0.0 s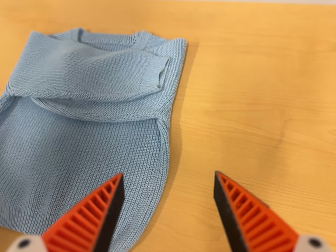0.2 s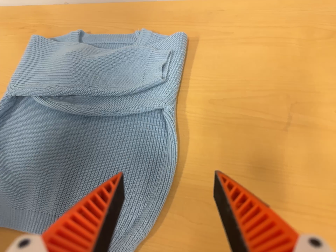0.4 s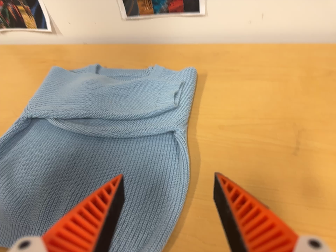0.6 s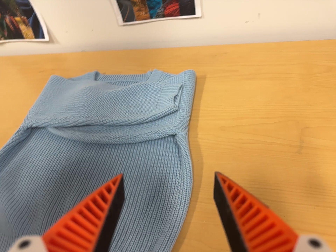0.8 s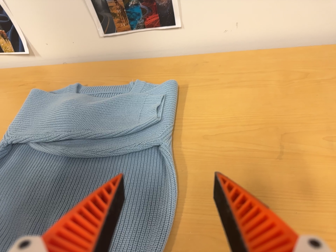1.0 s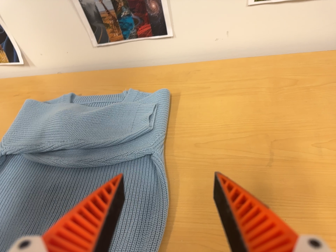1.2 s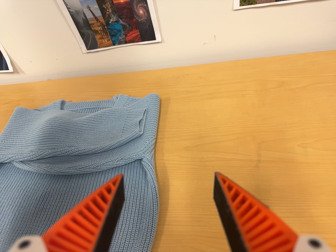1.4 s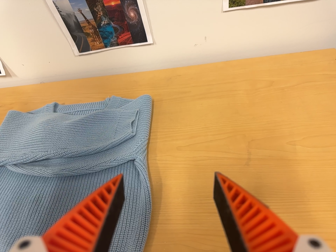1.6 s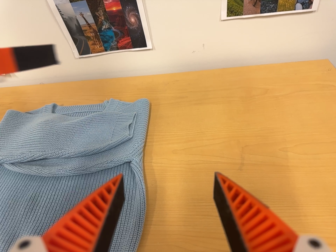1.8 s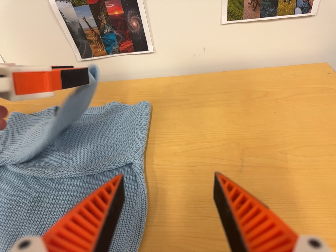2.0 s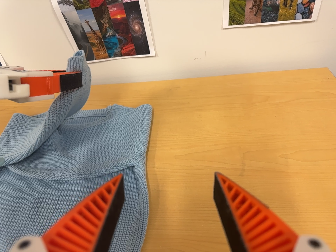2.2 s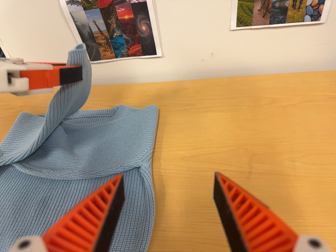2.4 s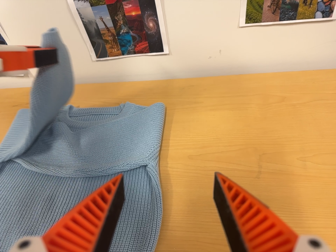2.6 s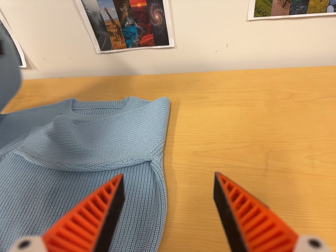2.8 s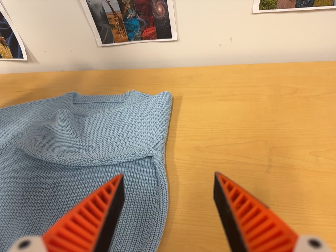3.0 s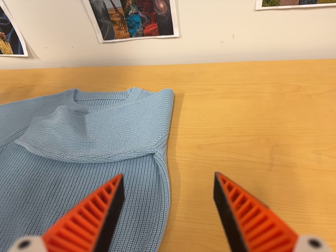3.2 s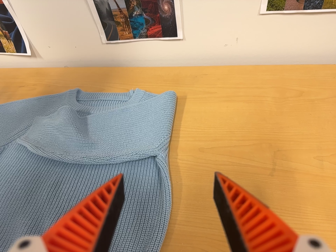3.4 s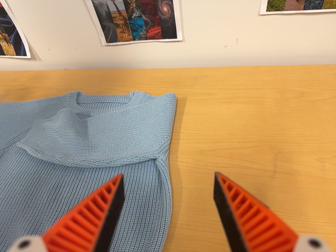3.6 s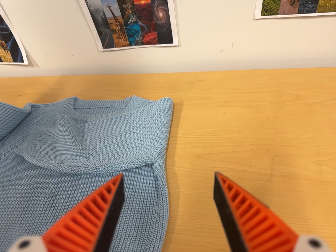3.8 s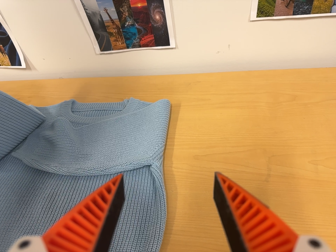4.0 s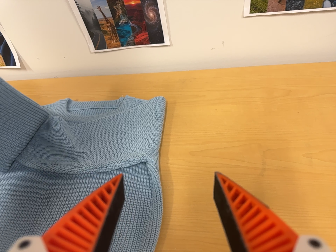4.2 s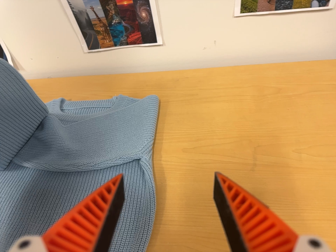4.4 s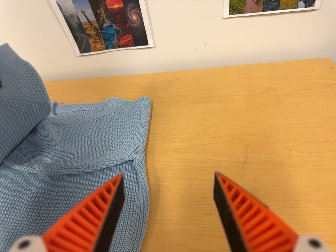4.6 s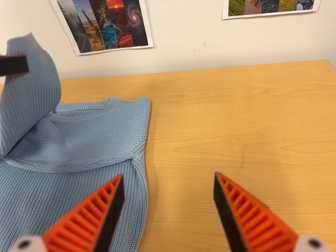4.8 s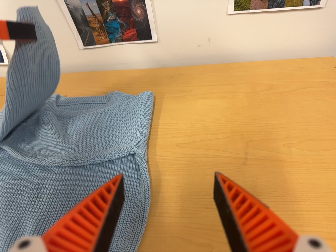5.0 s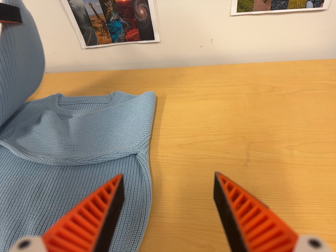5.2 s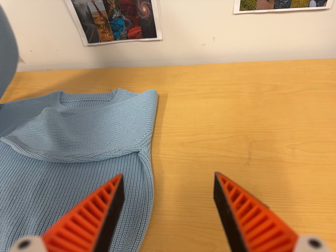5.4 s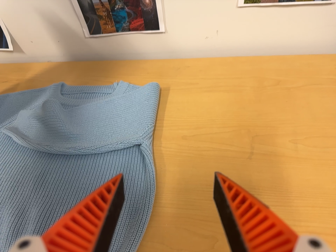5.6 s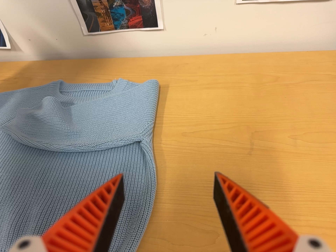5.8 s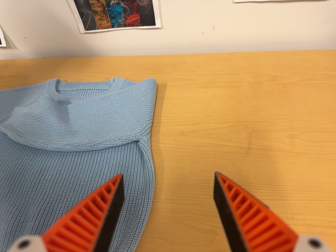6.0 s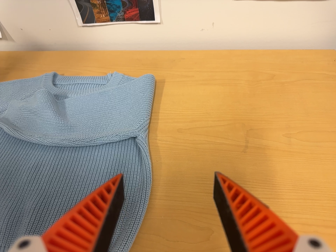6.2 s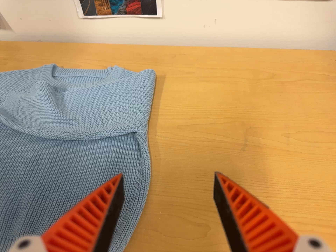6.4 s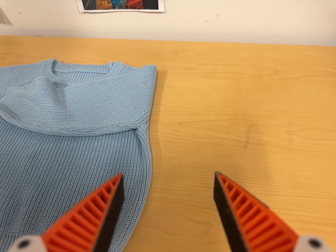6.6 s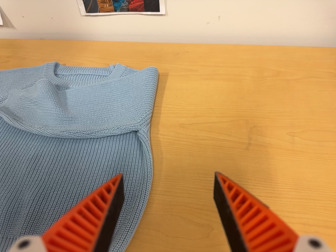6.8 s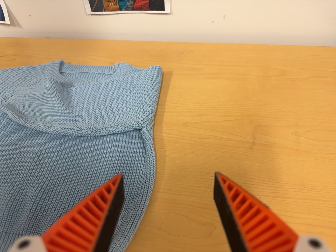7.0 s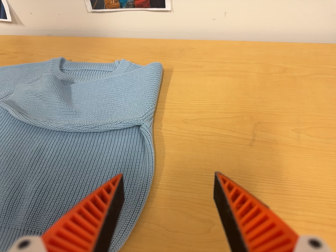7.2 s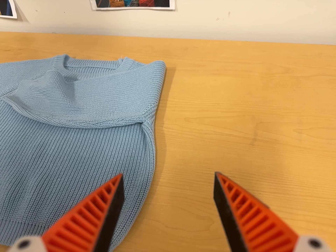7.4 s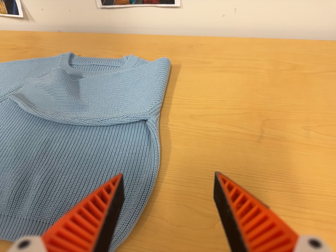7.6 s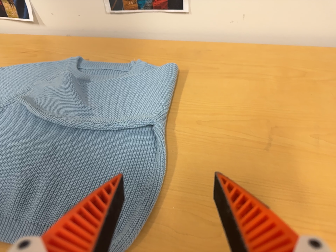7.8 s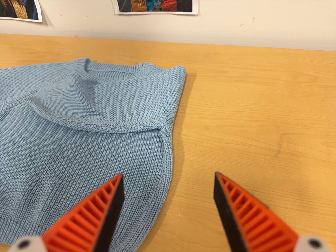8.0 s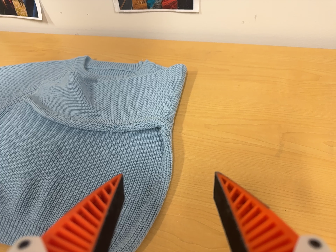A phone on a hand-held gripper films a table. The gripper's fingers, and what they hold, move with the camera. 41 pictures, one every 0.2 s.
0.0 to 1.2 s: The camera travels toward the bottom of its view, about 8 cm. Its aim tips toward the top of its view by about 20 degrees. It rolls about its line of sight by about 10 degrees, and the scene rotates counterclockwise.
1.2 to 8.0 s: The camera rolls about its line of sight by about 10 degrees, and the scene rotates clockwise.
The film runs backward here.
